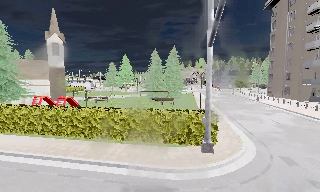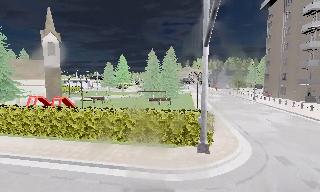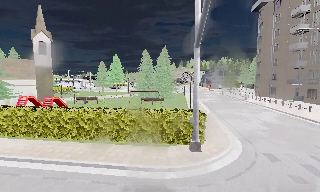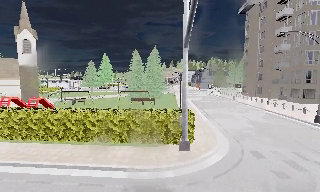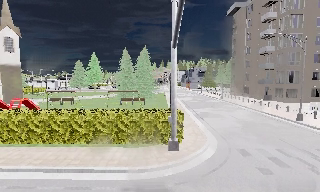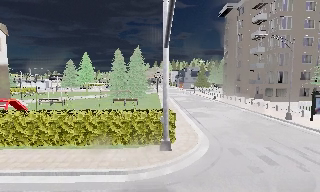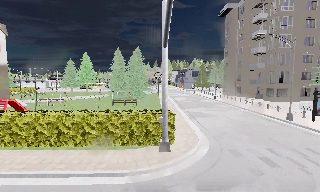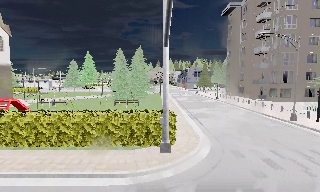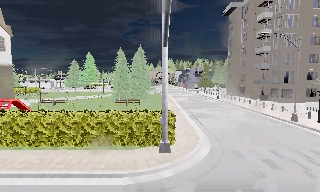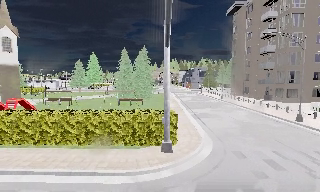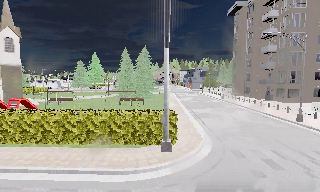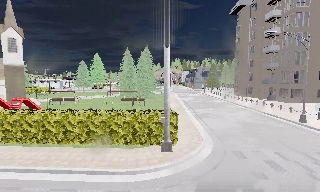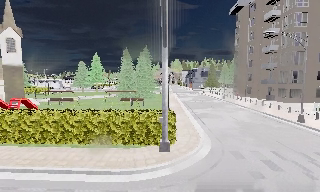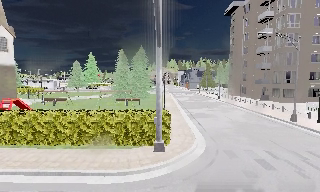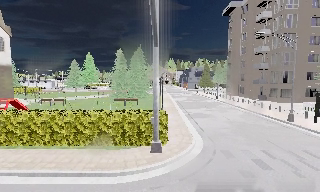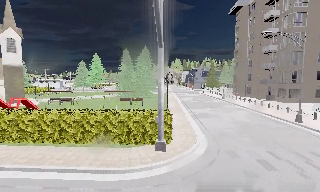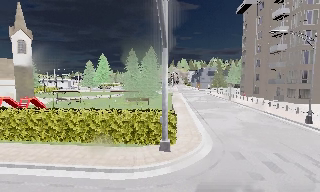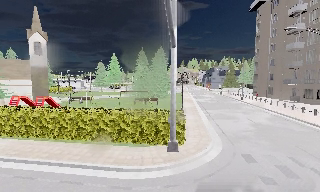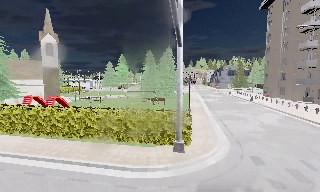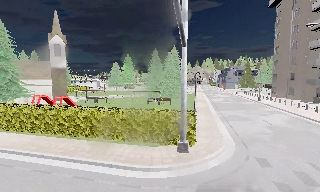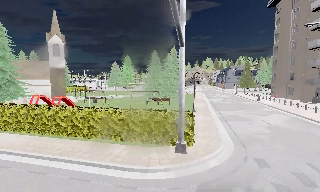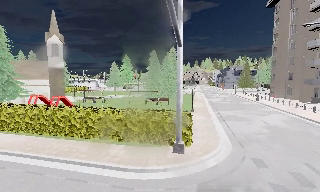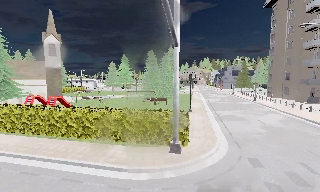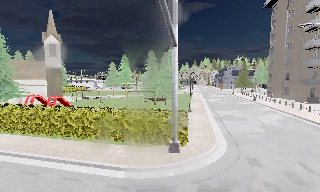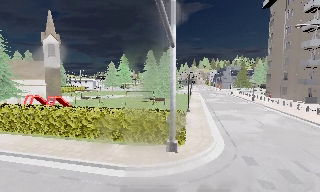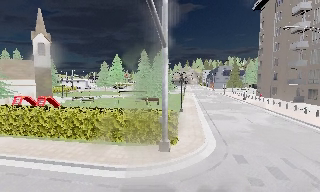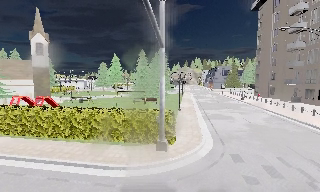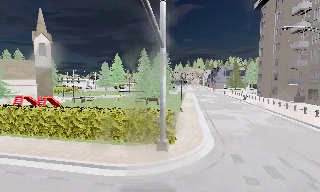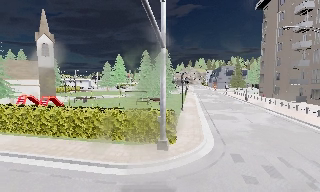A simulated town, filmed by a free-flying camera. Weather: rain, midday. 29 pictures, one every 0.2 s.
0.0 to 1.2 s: The camera swings to its right by about 10 degrees, and the scene slides to the left.
1.2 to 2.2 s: The camera shifts only a little, or ends up much as it began.
2.2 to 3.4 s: The camera travels to its right, about 0.5 m.
3.4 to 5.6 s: The camera travels to its right, about 1 m.
The film runs forward here.
